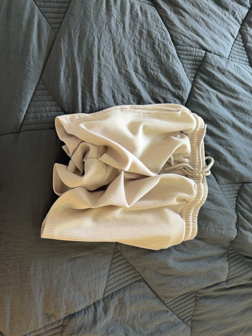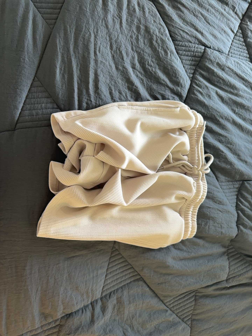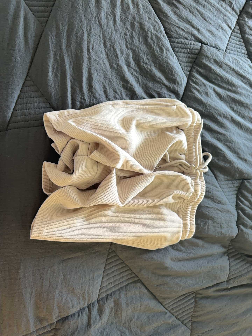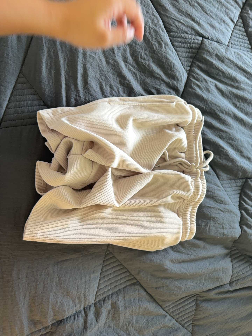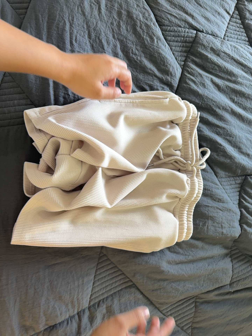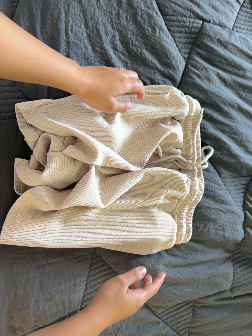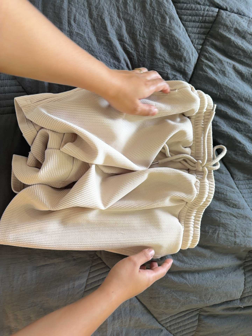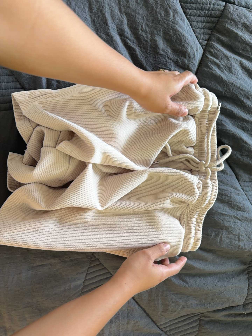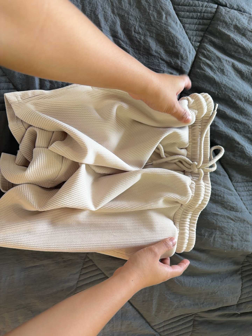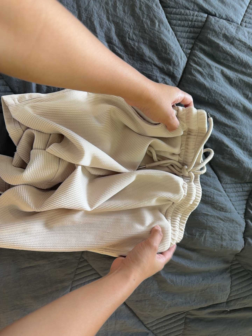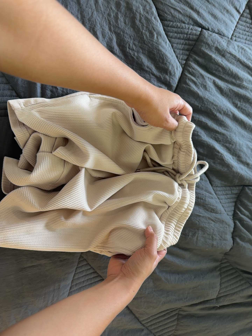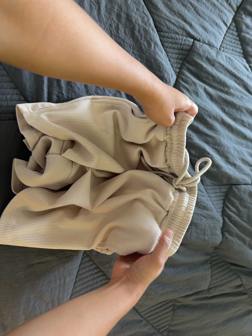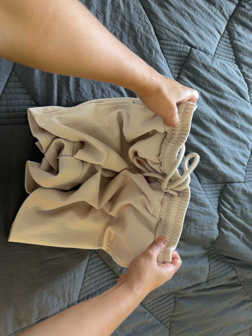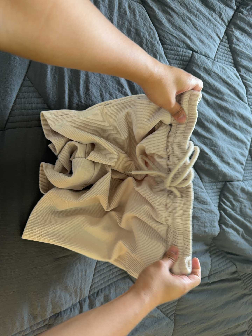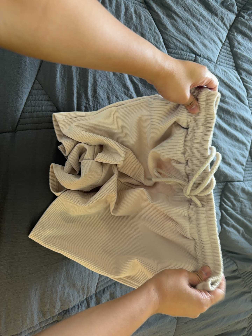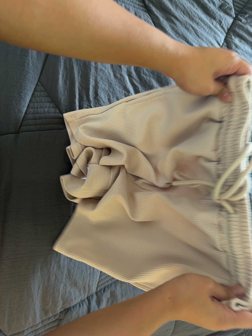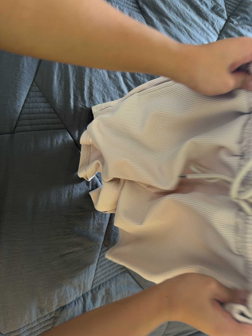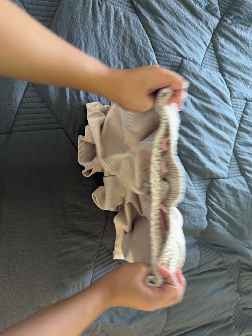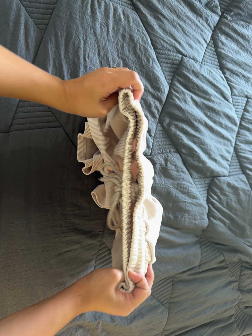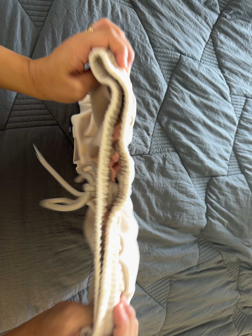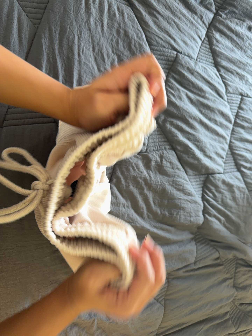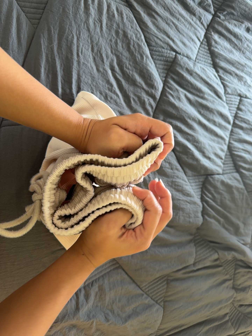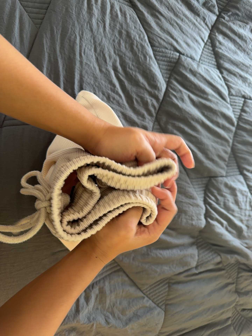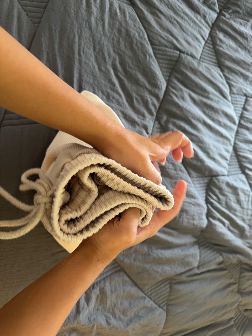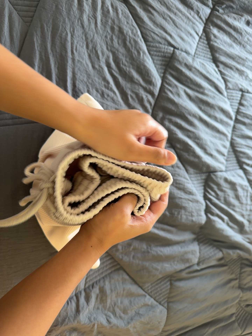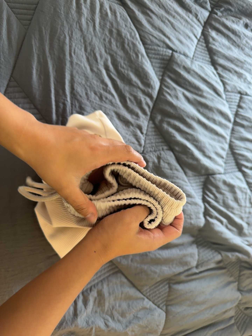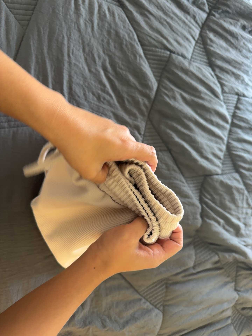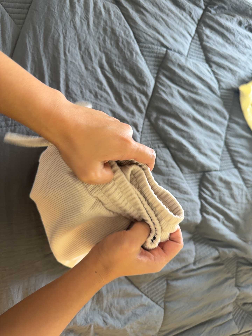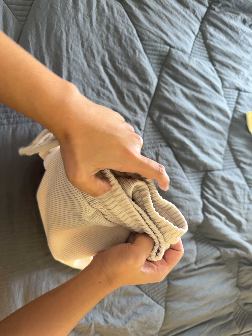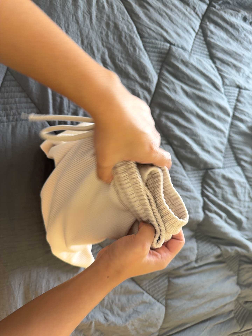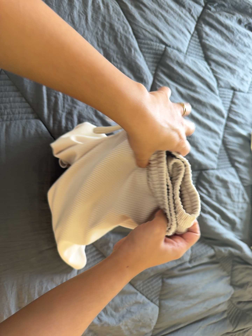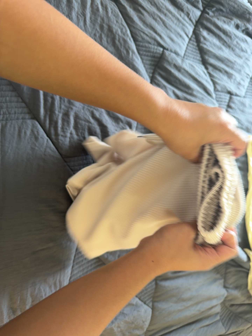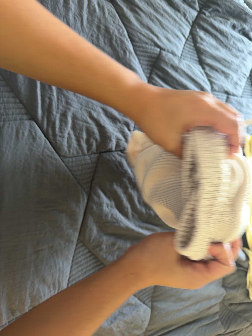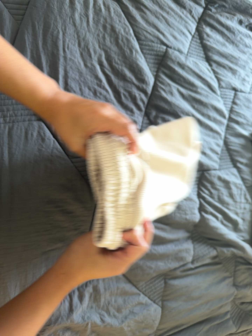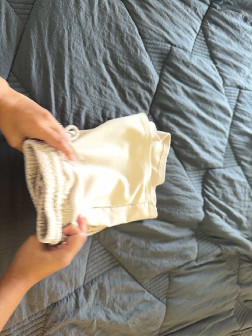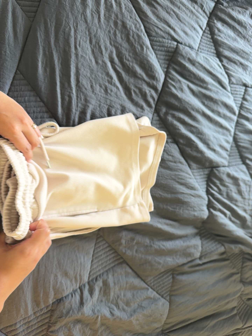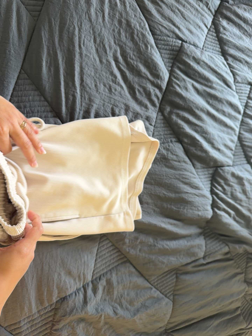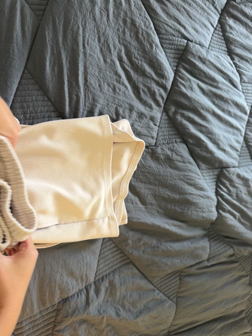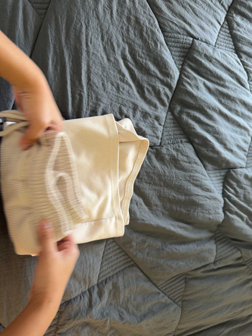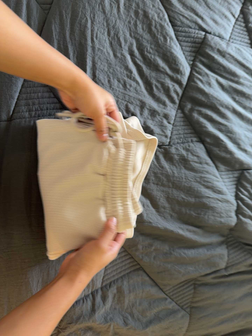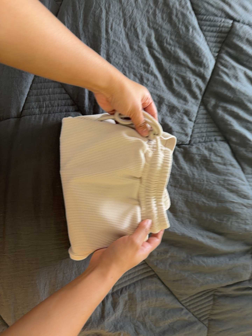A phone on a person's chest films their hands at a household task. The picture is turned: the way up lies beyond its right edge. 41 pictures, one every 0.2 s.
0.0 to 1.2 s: The camera travels to its right and forward, about 14 cm.
1.2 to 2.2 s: The camera travels backward, about 7 cm, so what stands in front gets smaller.
2.2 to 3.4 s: The camera travels to its left and backward, about 12 cm.
3.4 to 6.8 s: The camera shifts only a little, or ends up much as it began.
6.8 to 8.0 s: The camera swings to its left by about 15 degrees, and the scene slides to the right. It travels forward, about 8 cm, so what stands in front looms larger.
The film runs forward here.
